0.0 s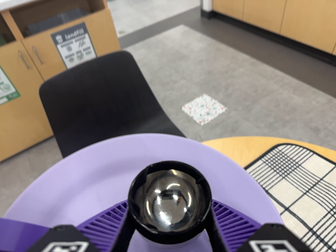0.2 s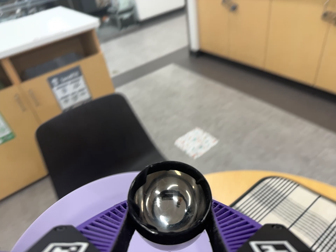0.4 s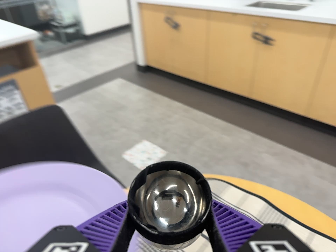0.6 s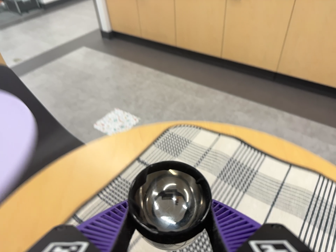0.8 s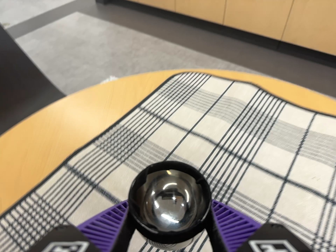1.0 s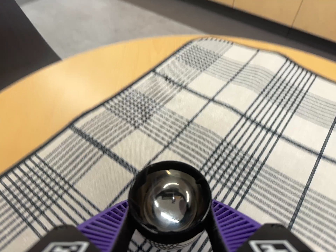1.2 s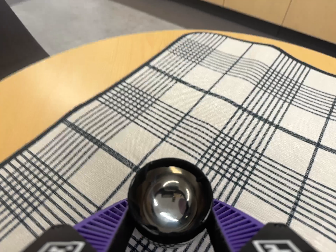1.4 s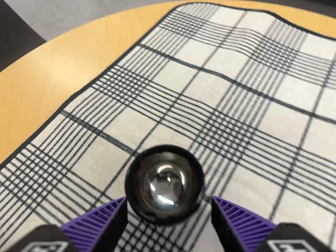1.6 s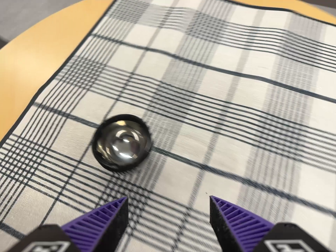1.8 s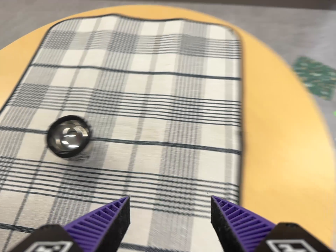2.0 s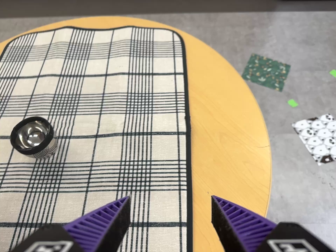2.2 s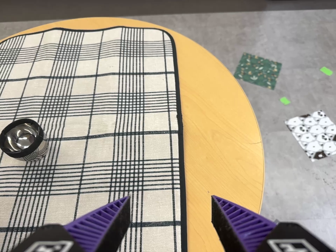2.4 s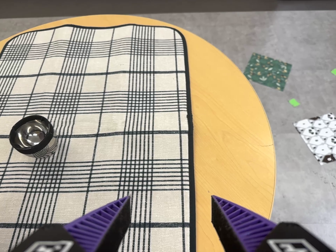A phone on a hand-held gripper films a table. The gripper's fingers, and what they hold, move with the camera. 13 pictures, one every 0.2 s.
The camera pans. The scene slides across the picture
to the left.
0.0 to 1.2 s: The camera swings to its right by about 20 degrees, and the scene slides to the left. It travels toward the bottom of its view and forward, about 24 cm, so close, fixed things drift upward.
1.2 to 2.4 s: The scene slides to the left, as the camera pans about 15 degrees to its right. It travels backward and to its right, about 30 cm, so what stands in front gets smaller. It rolls about its line of sight by about 35 degrees, and the scene rotates counterclockwise.
The film runs forward here.
